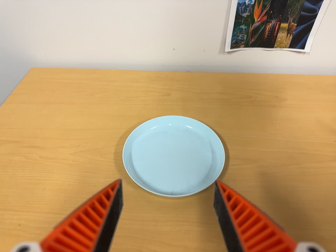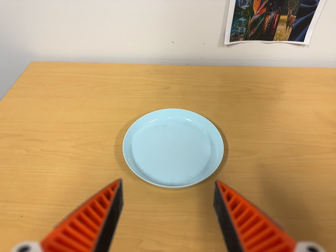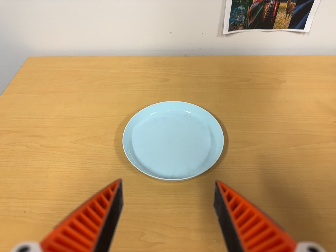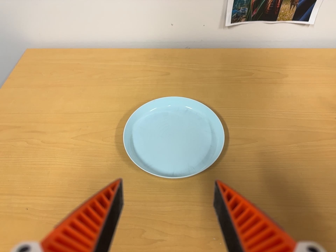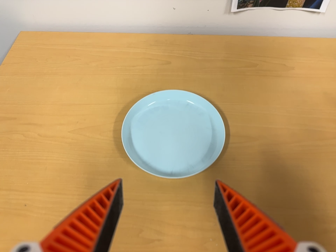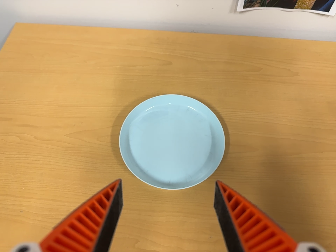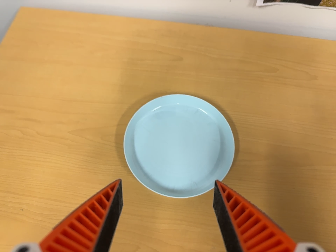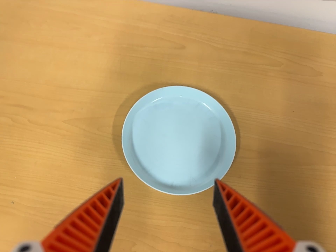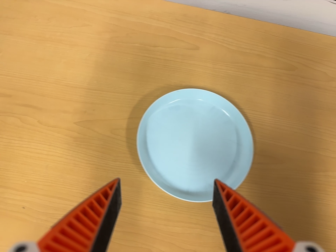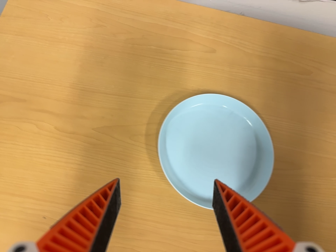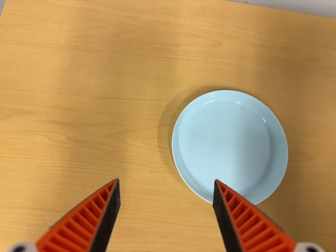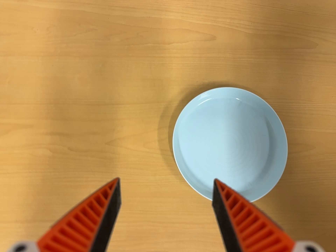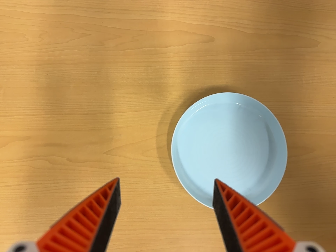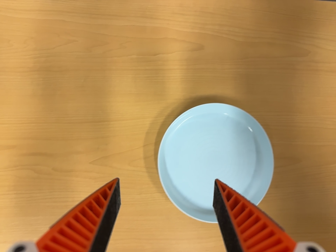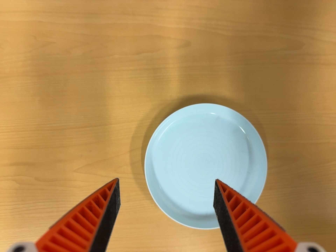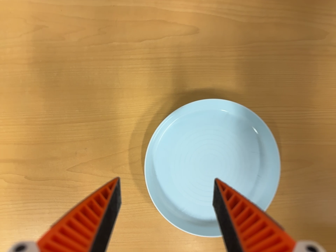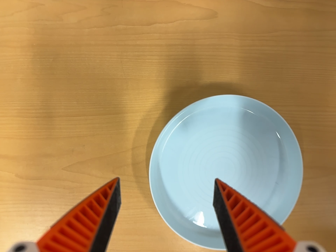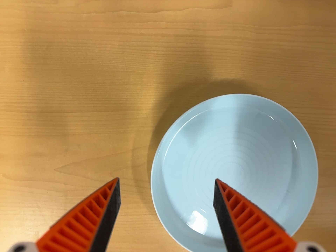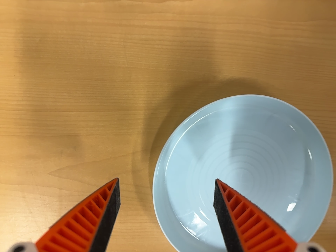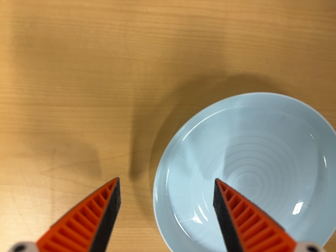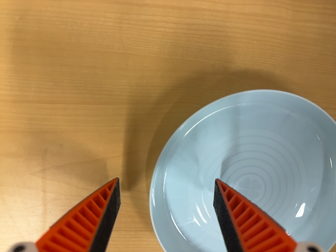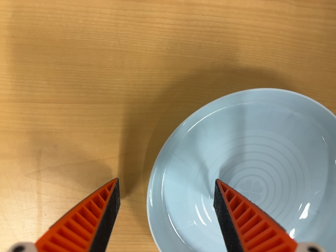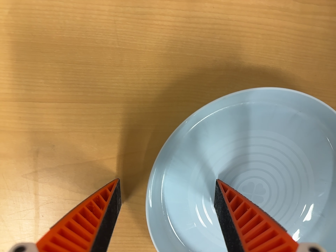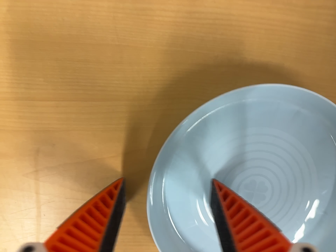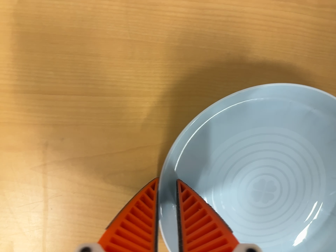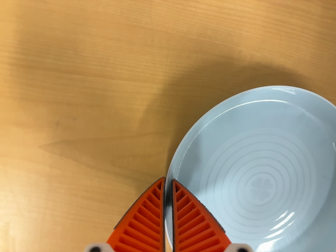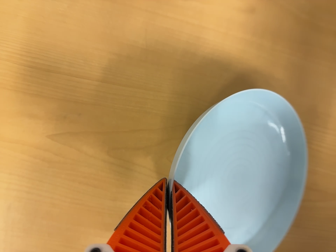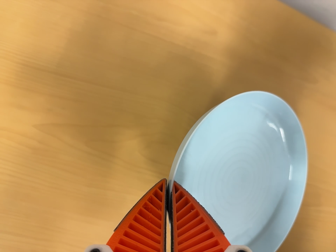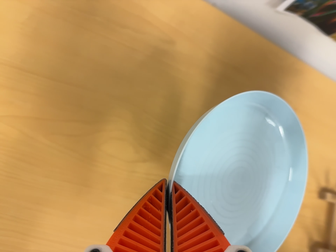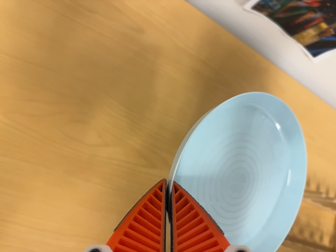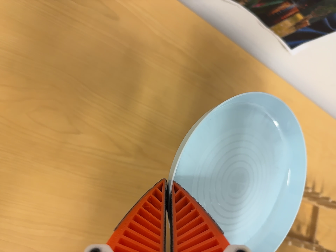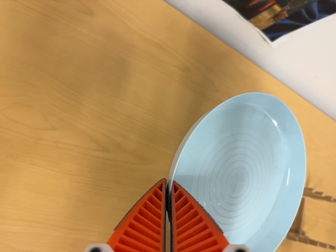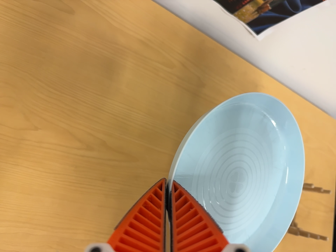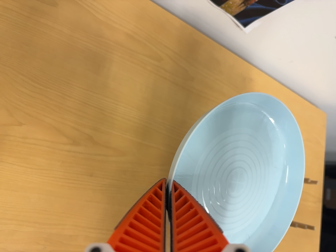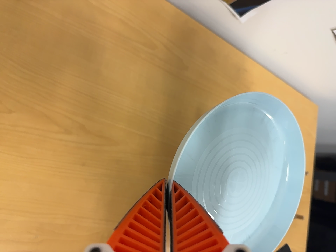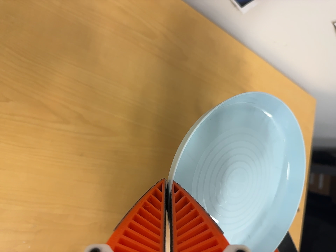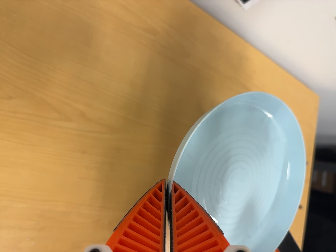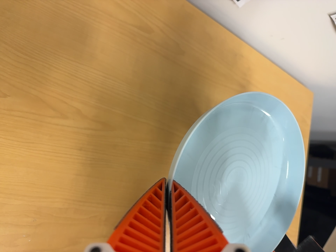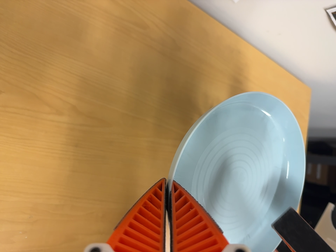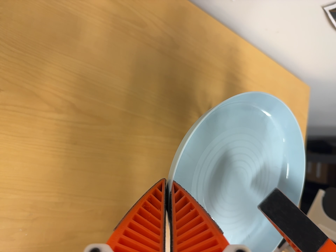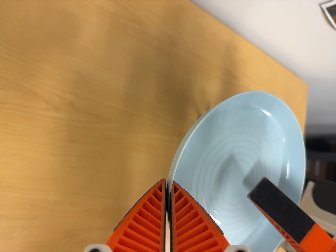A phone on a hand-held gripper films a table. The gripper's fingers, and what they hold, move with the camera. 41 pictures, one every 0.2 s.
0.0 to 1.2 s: The camera travels toward the top of its view, about 14 cm. Its aim tips toward the bottom of its view by about 20 degrees.
1.2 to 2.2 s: The camera travels to its left and toward the top of its view, about 18 cm. Its aim tips toward the bottom of its view by about 15 degrees.
2.2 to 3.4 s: The camera travels forward and toward the top of its view, about 18 cm, so what stands in front looms larger. Its aim tips toward the bottom of its view by about 15 degrees.
3.4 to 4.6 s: The camera travels forward, about 7 cm, so what stands in front looms larger.
4.6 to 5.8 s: The camera swings to its right by about 25 degrees, and the scene slides to the left. It travels backward and toward the bottom of its view, about 20 cm, so what stands in front gets smaller. Its aim tips toward the top of its view by about 20 degrees. It rolls about its line of sight by about 15 degrees, and the scene rotates clockwise.
5.8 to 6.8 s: The camera travels to its right, about 8 cm, so close, fixed things drift to the left.
6.8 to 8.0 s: The camera shifts only a little, or ends up much as it began.
The film runs forward here.
